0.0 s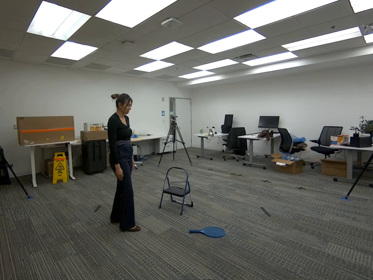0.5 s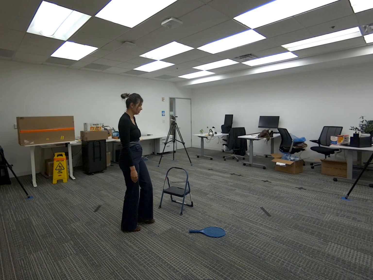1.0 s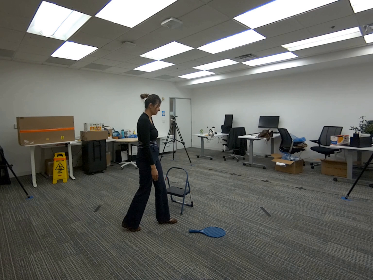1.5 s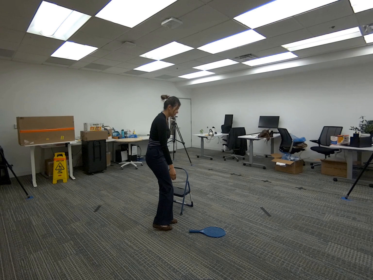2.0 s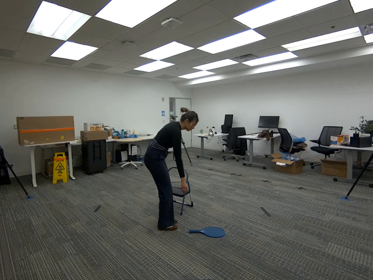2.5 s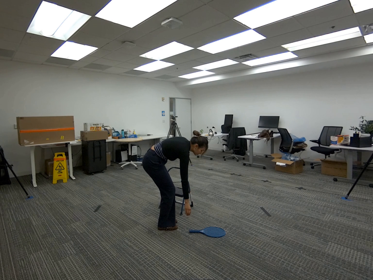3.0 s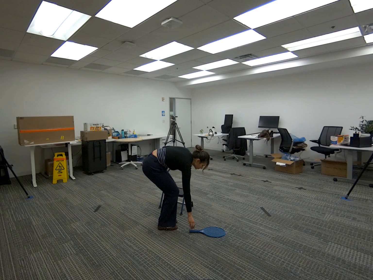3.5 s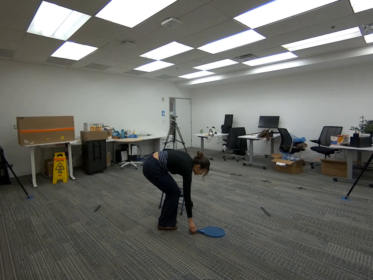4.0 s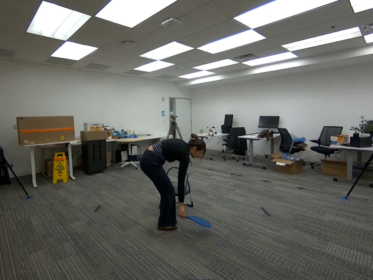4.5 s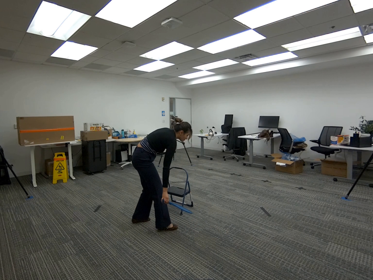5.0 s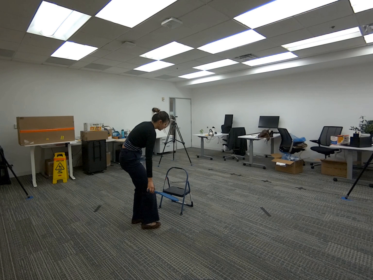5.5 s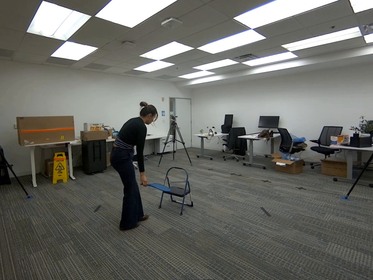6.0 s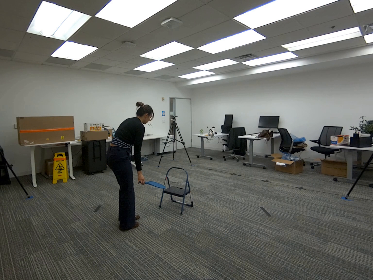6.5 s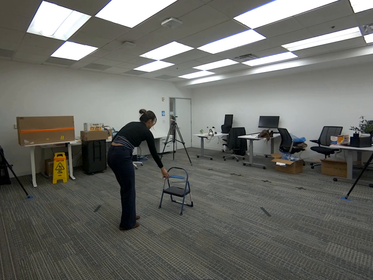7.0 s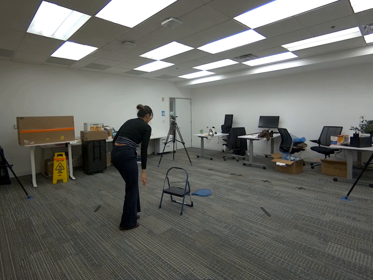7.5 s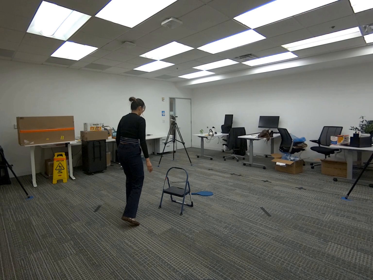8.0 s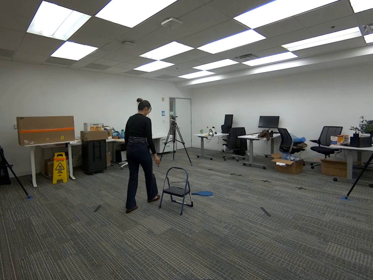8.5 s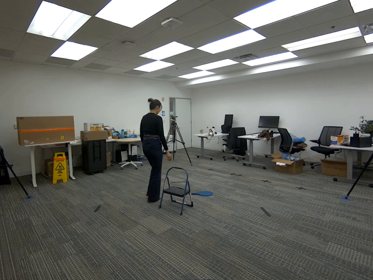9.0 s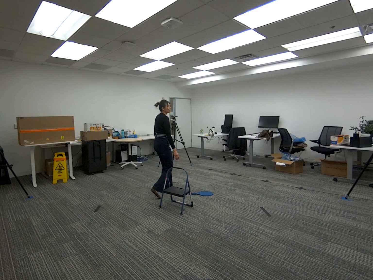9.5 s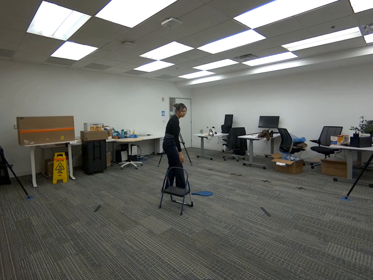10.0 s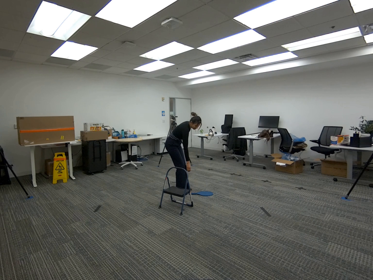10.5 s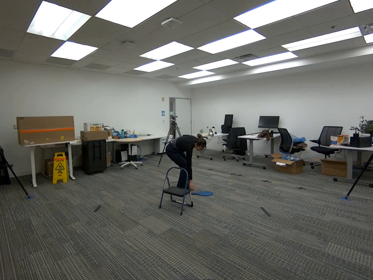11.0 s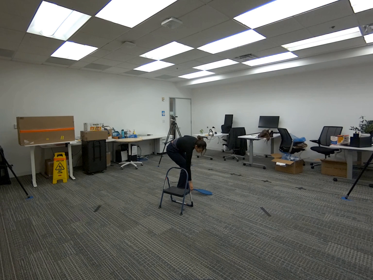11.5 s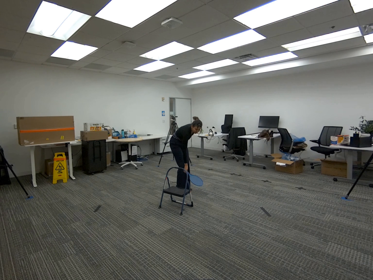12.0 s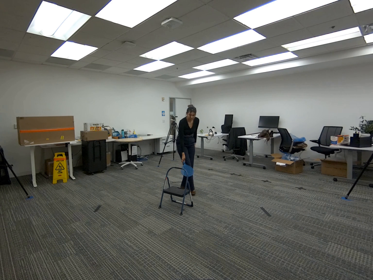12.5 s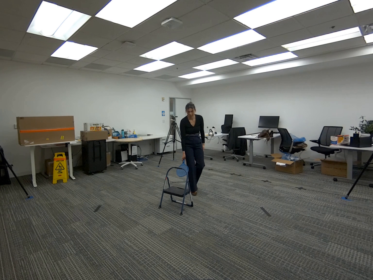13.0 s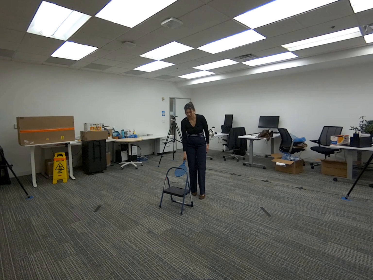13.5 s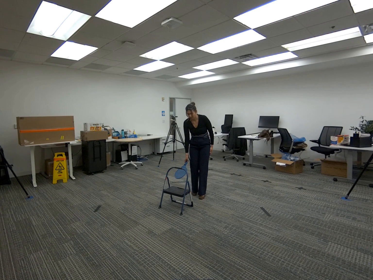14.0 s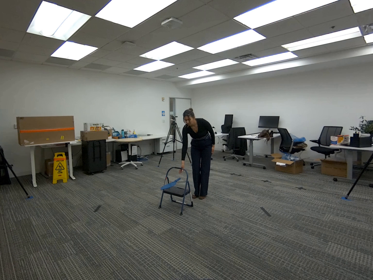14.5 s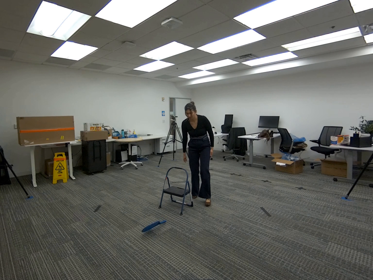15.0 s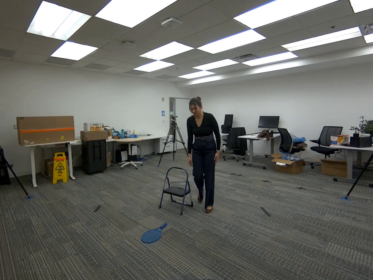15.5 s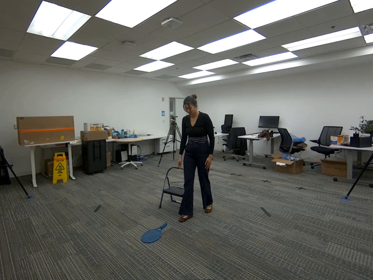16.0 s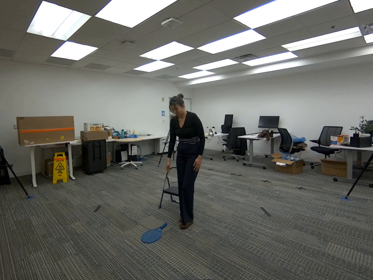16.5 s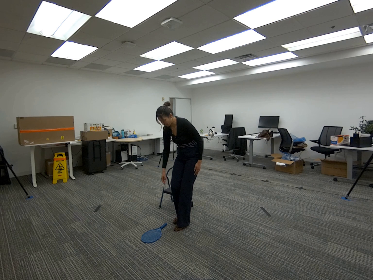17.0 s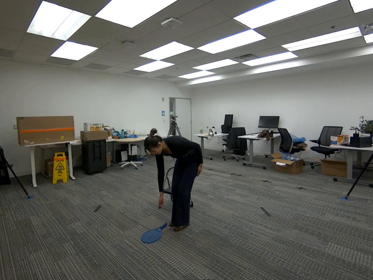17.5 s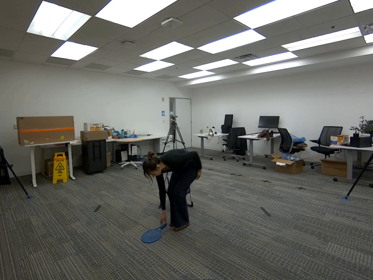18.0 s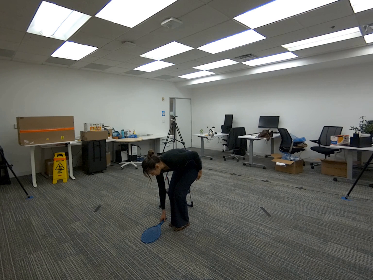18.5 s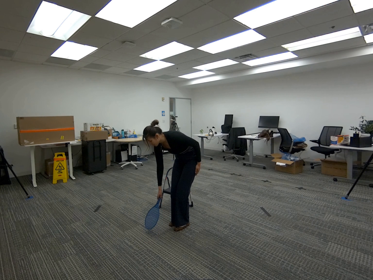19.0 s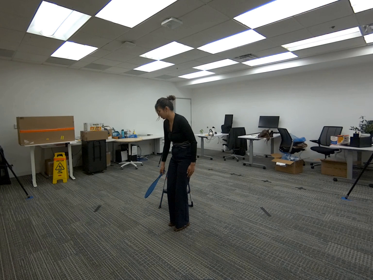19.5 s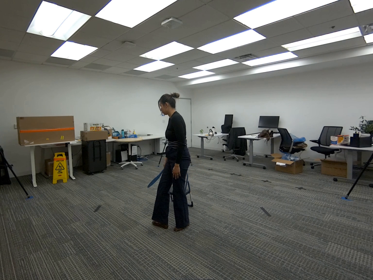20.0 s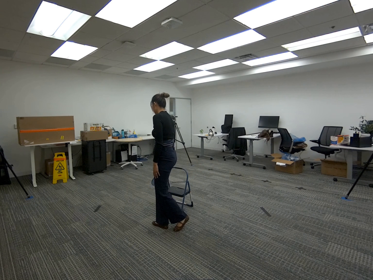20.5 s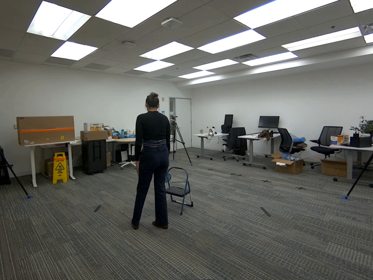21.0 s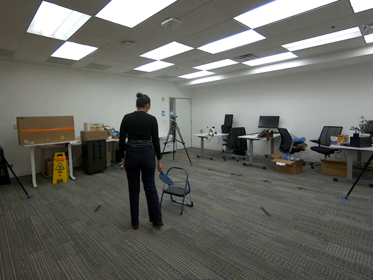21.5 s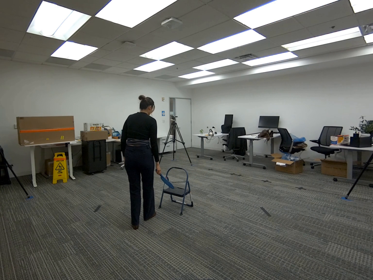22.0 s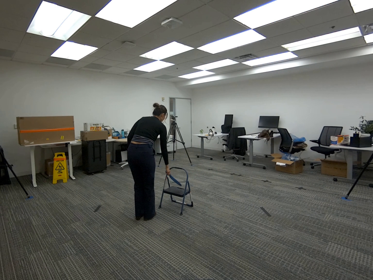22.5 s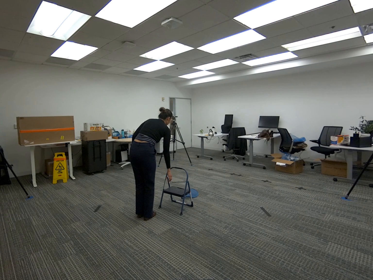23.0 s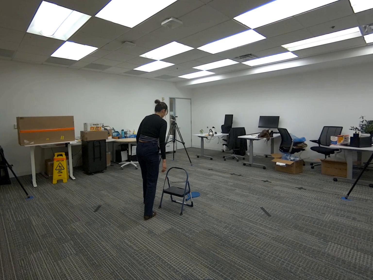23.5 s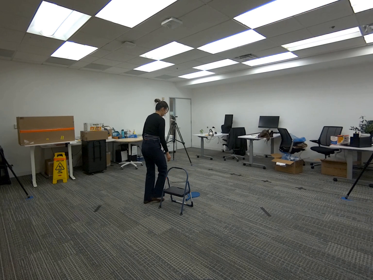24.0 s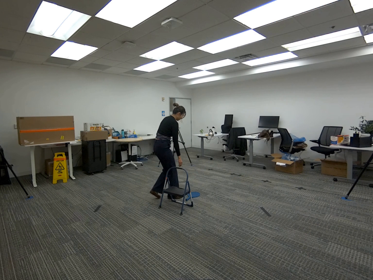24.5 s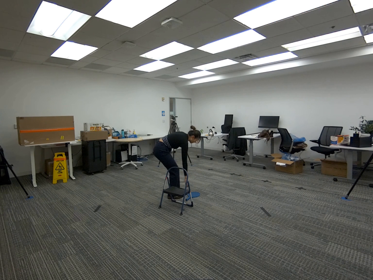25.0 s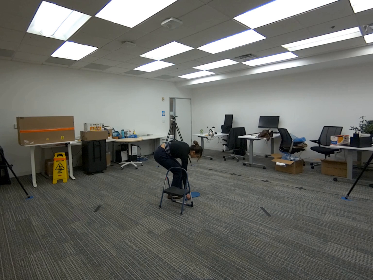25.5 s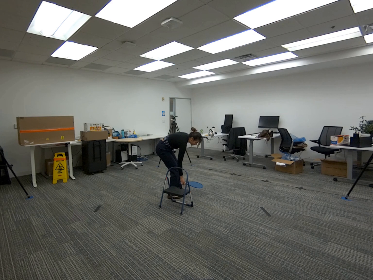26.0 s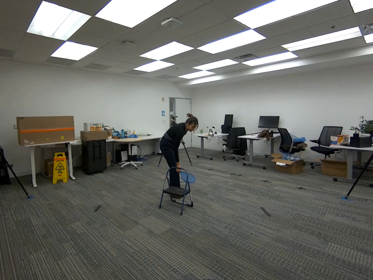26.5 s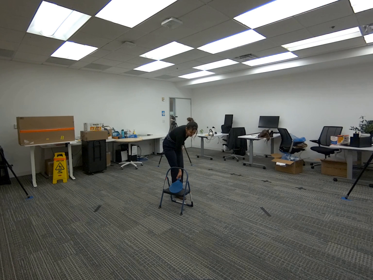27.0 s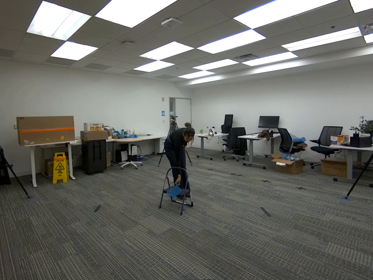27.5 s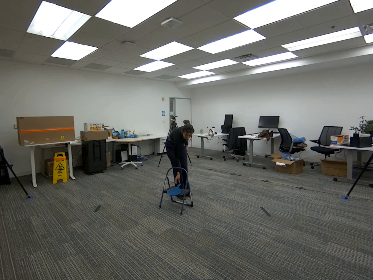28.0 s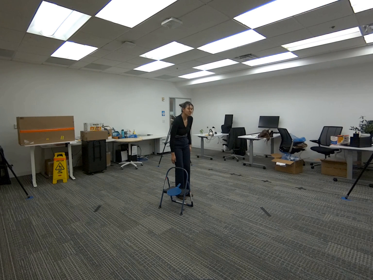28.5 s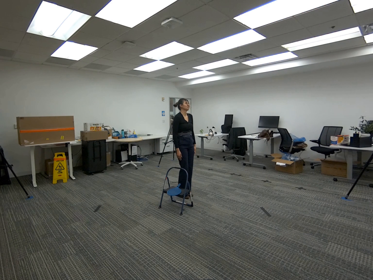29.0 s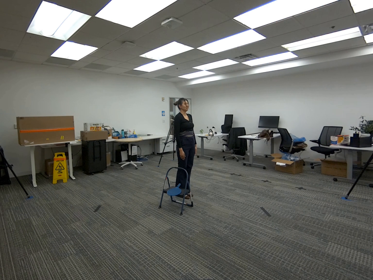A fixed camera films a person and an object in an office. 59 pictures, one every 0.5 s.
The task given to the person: Walk to the tennis racket on the ground and pick it up with your right hand. Walk to the step ladder and toss the racket through the opening in the ladder. Move to the other side, retrieve the racket, and toss it through the opening again. When you are finished, pick up the racket with your right hand and place it on top of the step ladder.
